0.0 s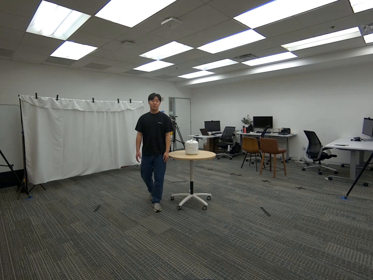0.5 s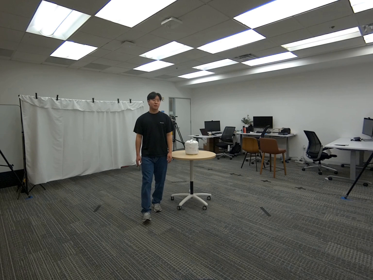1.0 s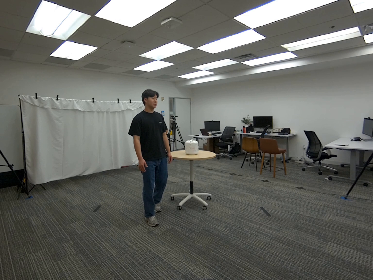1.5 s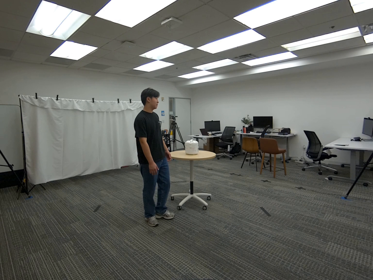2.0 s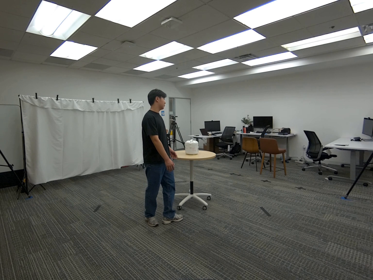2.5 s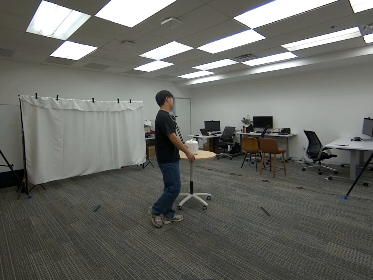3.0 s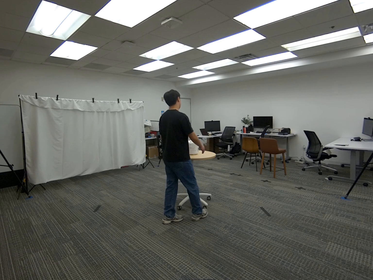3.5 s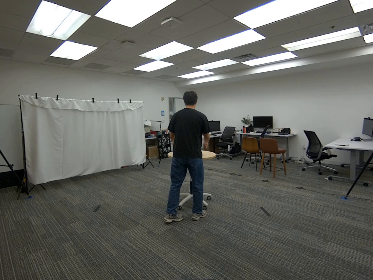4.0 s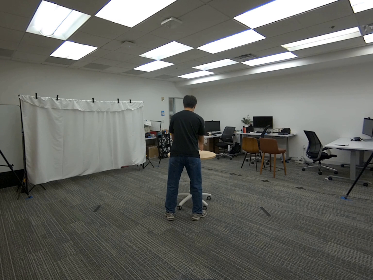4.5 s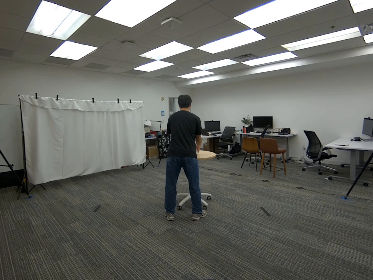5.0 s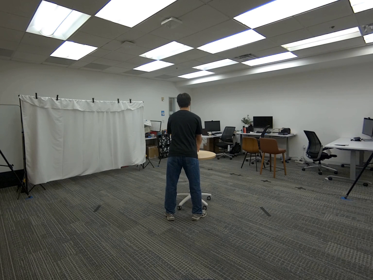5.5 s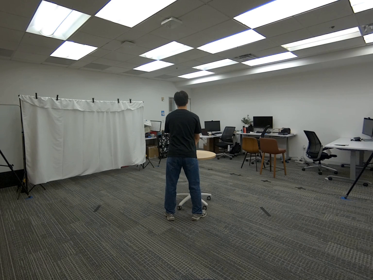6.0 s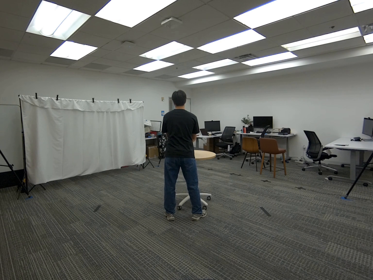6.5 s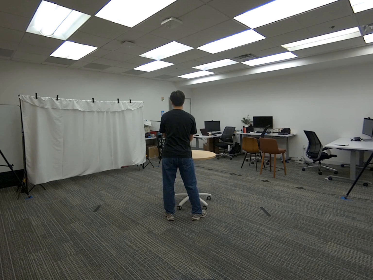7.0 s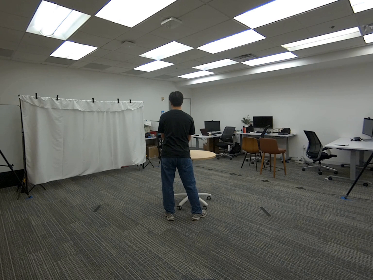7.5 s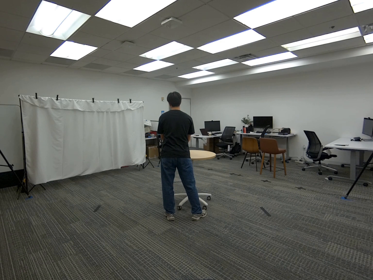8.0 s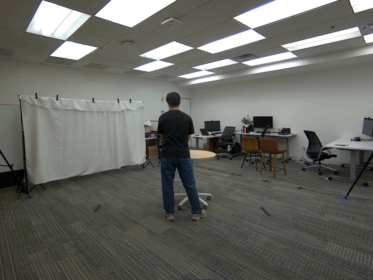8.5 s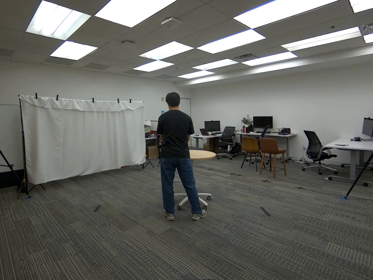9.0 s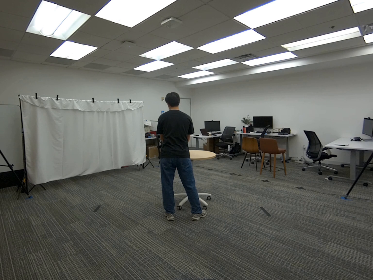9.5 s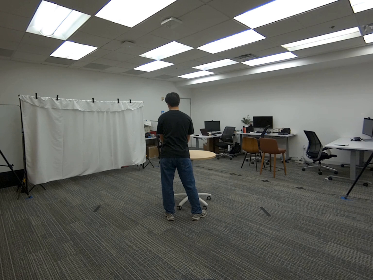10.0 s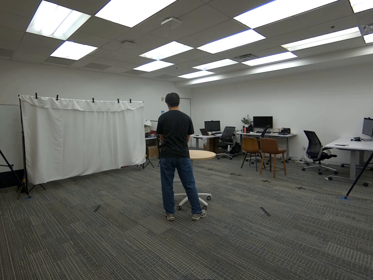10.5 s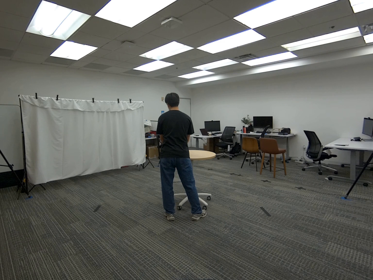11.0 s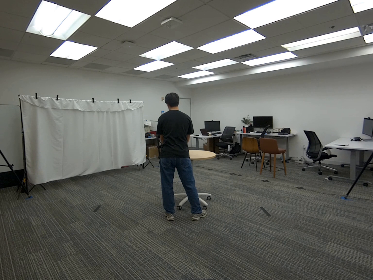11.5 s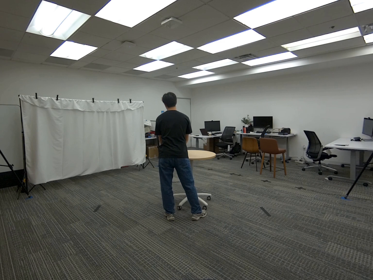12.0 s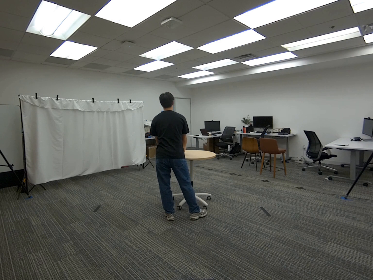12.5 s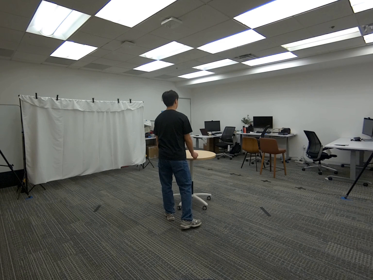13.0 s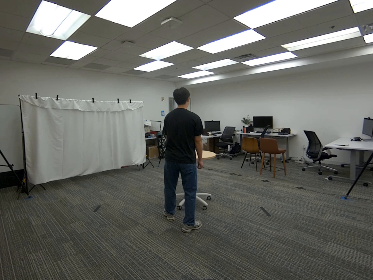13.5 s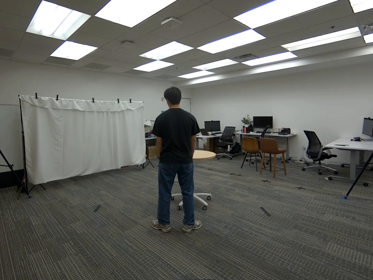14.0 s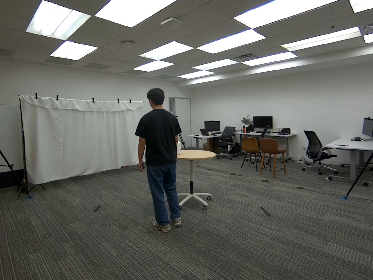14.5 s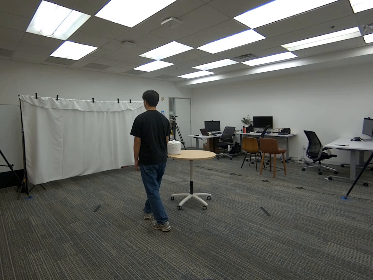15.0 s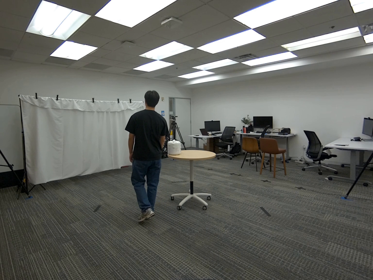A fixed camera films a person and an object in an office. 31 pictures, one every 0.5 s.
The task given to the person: Walk over to the rice cooker on the round table and pick up the rice cooker using both hands and place it closer to the near edge of the round table.
